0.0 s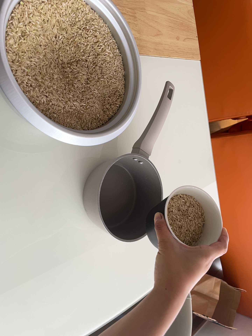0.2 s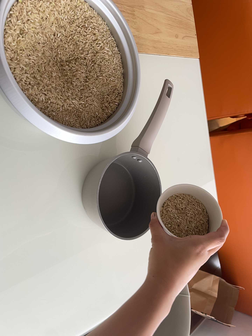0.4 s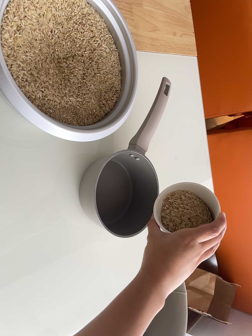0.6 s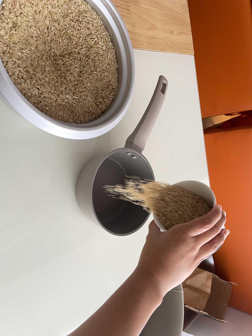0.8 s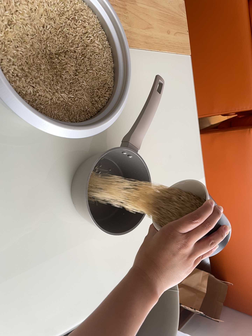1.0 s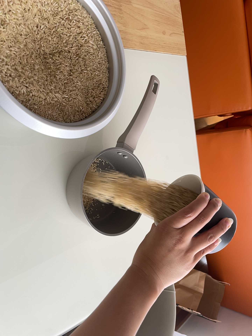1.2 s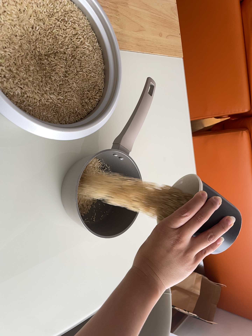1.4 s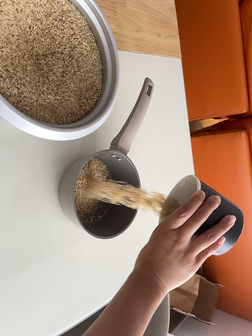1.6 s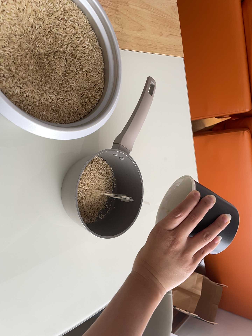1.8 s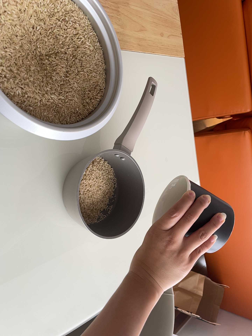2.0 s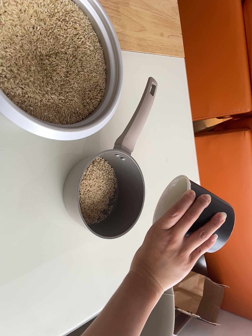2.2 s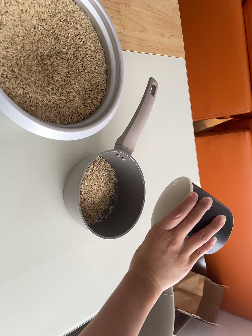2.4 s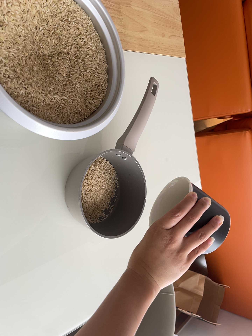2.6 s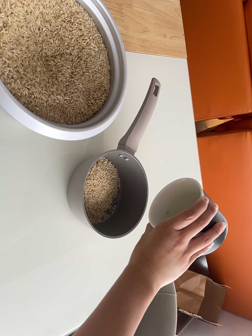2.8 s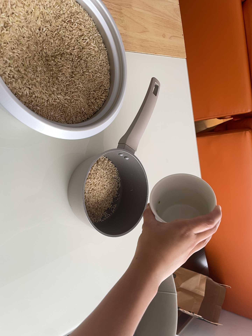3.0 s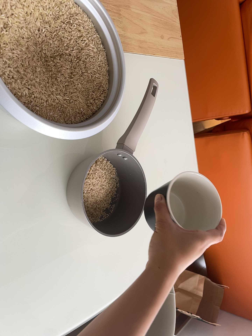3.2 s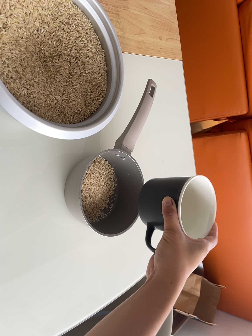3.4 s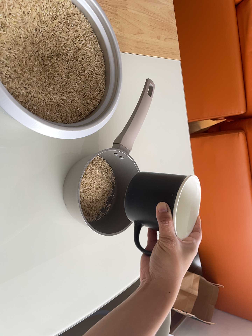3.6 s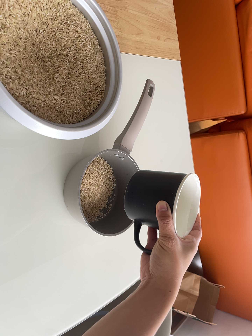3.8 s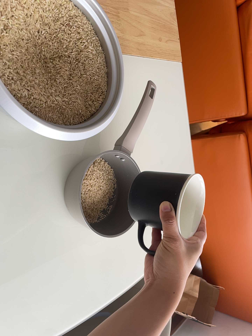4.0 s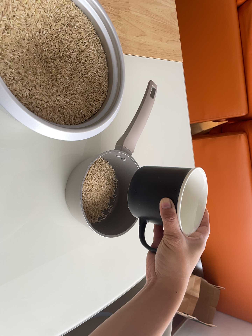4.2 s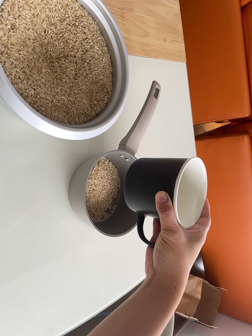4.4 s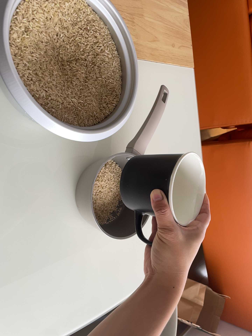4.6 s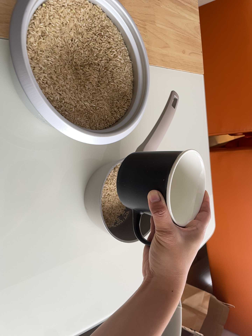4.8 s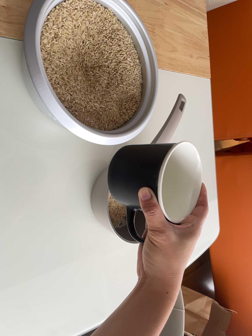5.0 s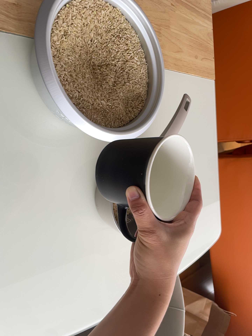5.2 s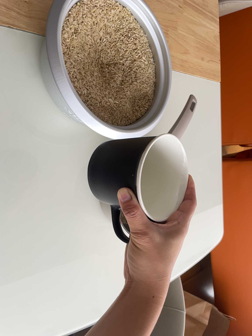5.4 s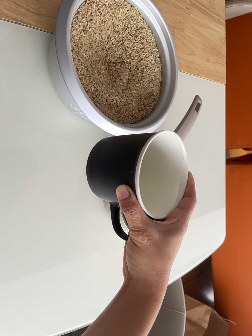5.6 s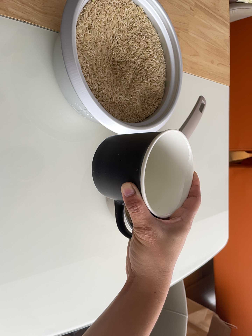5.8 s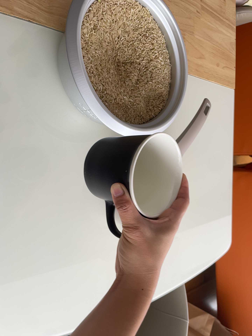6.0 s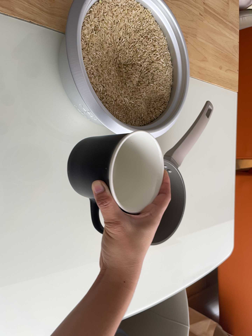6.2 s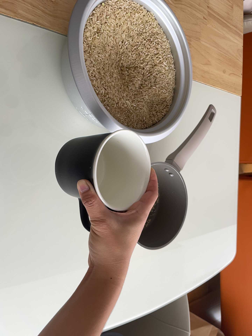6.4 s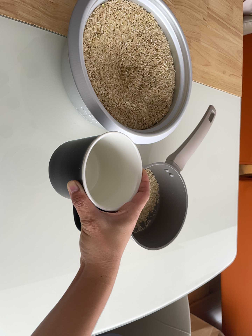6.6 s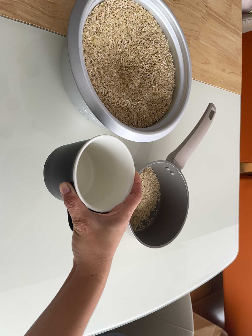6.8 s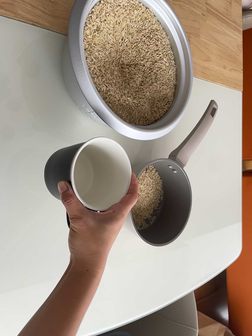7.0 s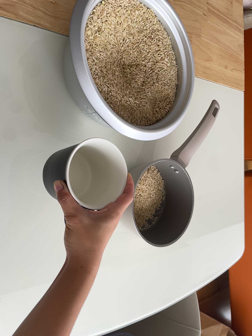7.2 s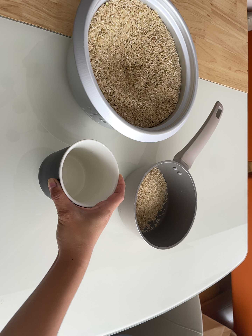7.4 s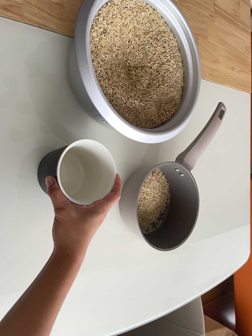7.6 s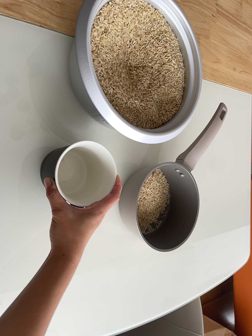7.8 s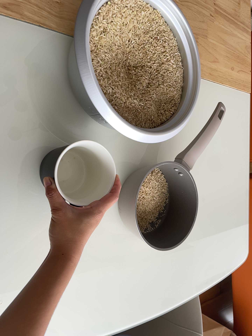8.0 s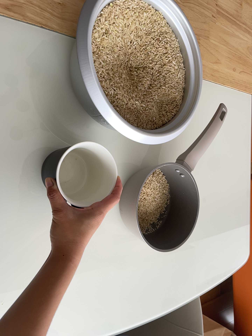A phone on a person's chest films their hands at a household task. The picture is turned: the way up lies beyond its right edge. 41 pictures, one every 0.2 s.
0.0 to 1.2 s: The camera shifts only a little, or ends up much as it began.
1.2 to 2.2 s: The camera keeps its place and its aim.
2.2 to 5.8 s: The camera travels to its left, about 7 cm, so close, fixed things drift to the right. It rolls about its line of sight by about 10 degrees, and the scene rotates clockwise.
5.8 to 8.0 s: The camera shifts only a little, or ends up much as it began.
The film runs forward here.
